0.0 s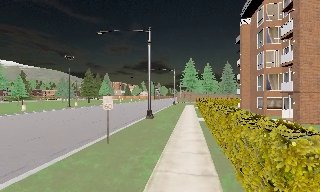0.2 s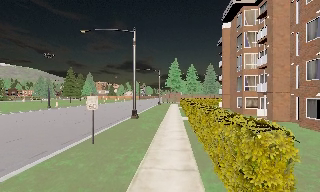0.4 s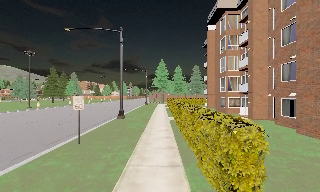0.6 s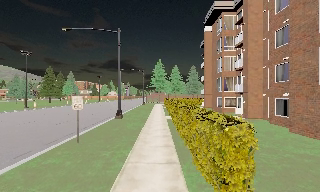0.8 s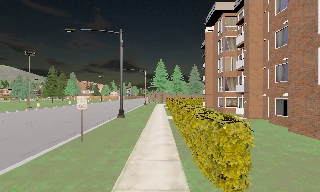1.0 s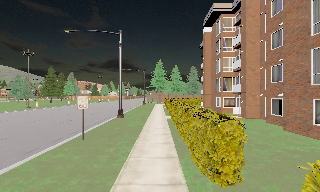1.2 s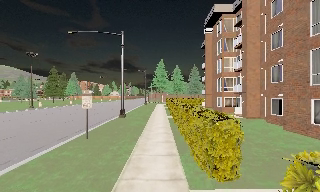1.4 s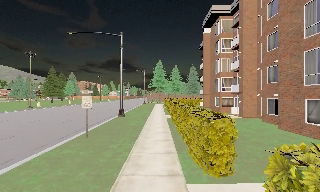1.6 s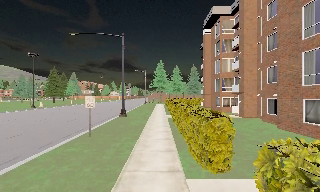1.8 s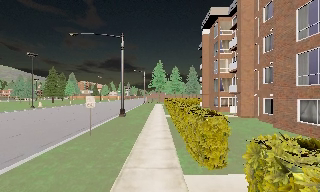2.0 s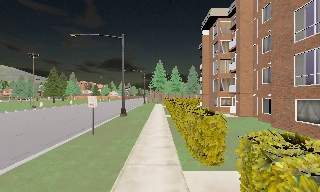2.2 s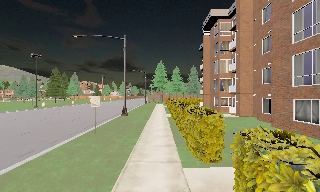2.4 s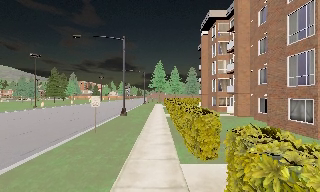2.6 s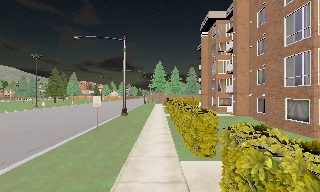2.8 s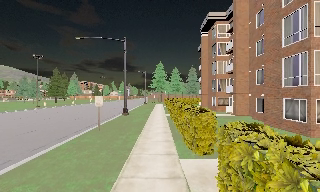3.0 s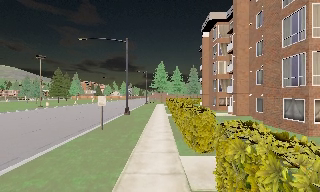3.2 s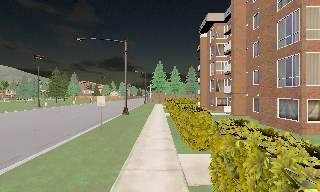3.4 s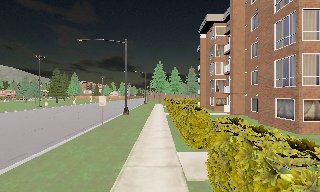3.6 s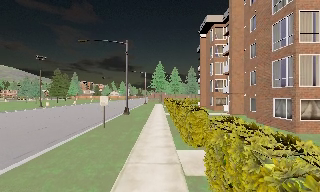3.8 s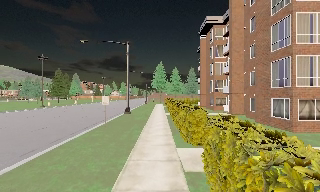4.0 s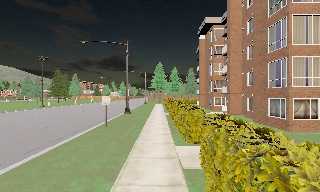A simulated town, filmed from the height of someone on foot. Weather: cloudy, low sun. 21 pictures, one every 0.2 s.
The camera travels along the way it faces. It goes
backward.
0.0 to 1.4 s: The camera swings to its right by about 10 degrees, and the scene slides to the left. It travels backward, about 2 m, so what stands in front gets smaller.
1.4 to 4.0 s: The camera travels backward, about 3.5 m, so what stands in front gets smaller.
The film runs backward here.
